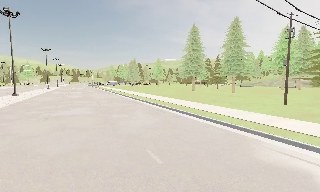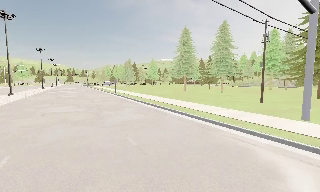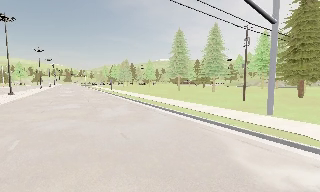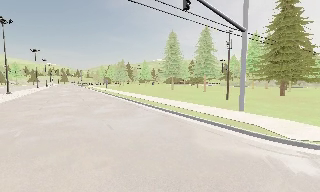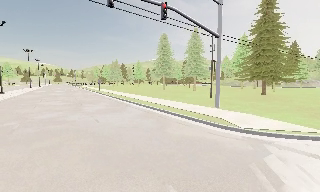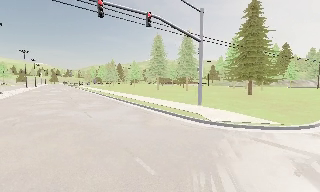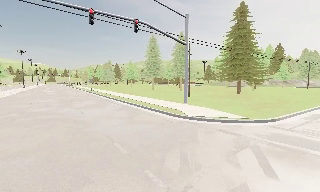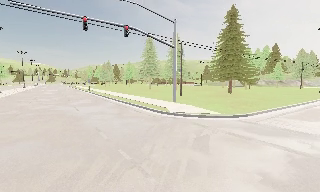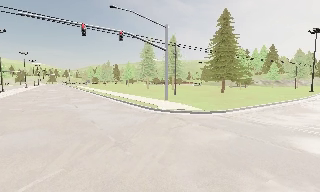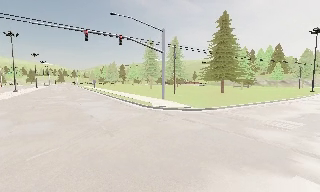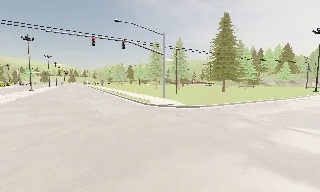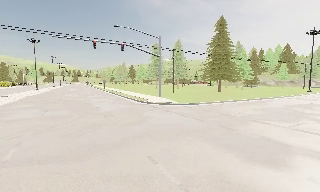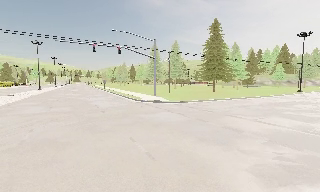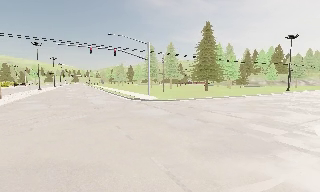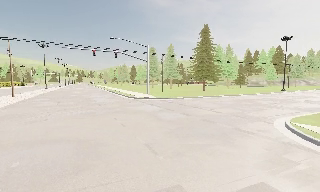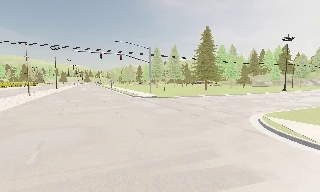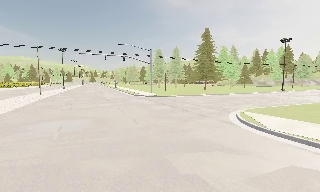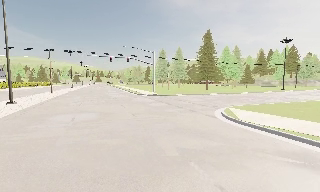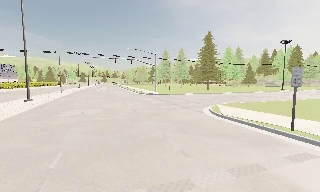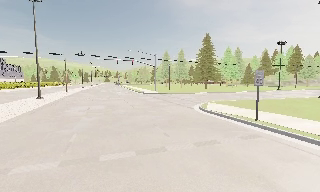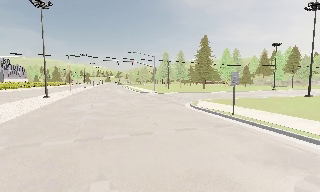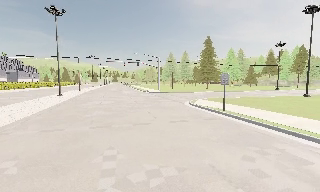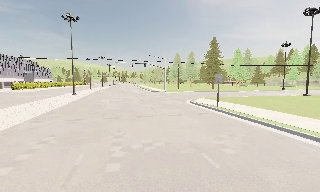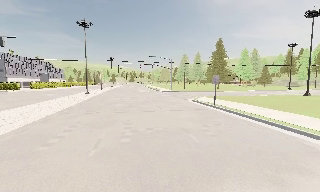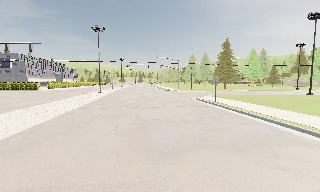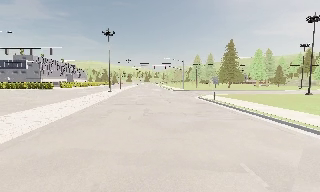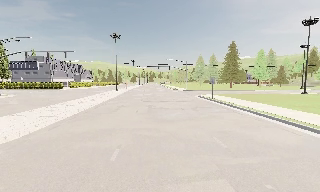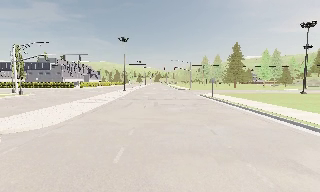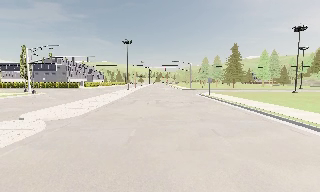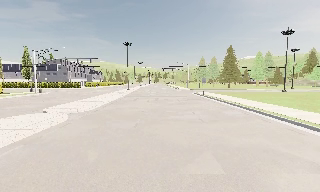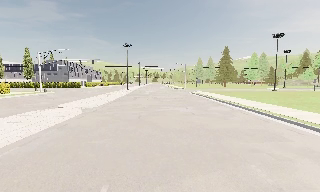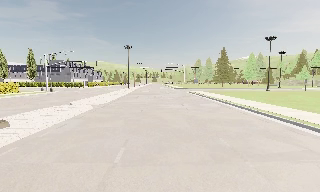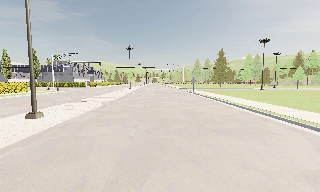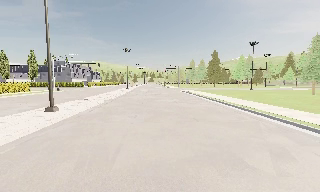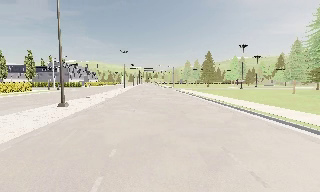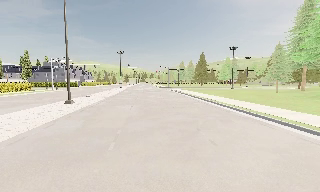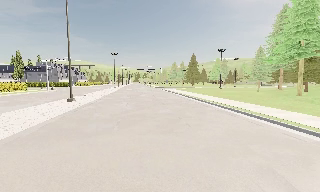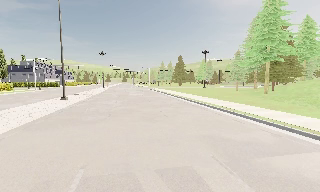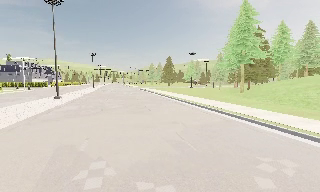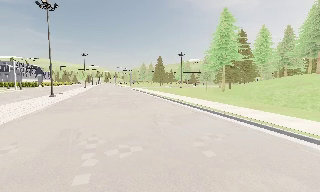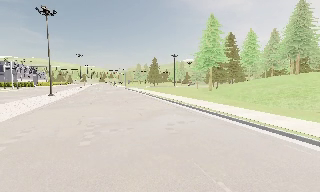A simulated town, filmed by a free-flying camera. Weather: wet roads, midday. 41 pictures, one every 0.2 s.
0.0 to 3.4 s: The camera travels backward and to its right, about 30 m, so what stands in front gets smaller.
3.4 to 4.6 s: The camera pans to its left, which is counterclockwise from overhead, by about 10 degrees. It travels backward, about 11 m, so what stands in front gets smaller.
4.6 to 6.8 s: The camera travels backward, about 20 m, so what stands in front gets smaller.
6.8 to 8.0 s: The camera pans to its right, which is clockwise from overhead, by about 15 degrees. It travels backward, about 13 m, so what stands in front gets smaller.
The film runs backward here.
